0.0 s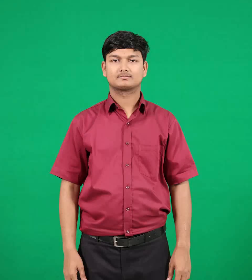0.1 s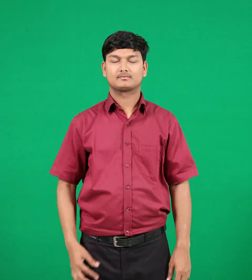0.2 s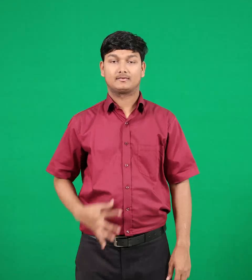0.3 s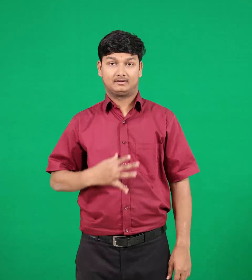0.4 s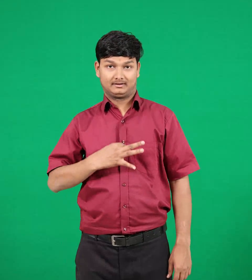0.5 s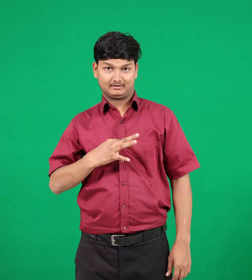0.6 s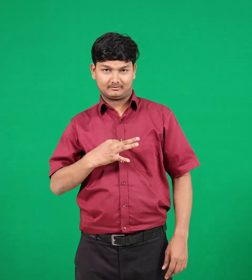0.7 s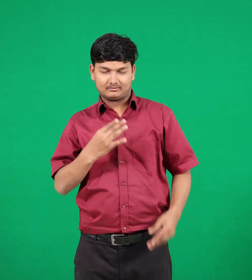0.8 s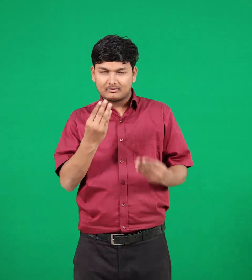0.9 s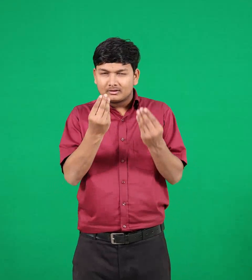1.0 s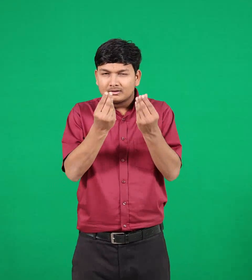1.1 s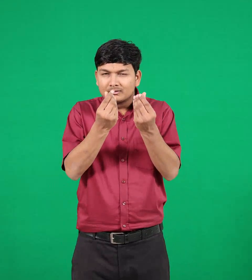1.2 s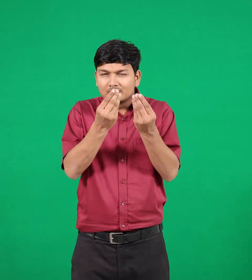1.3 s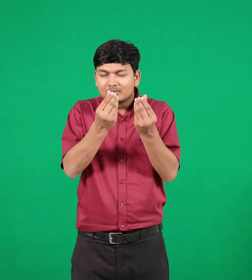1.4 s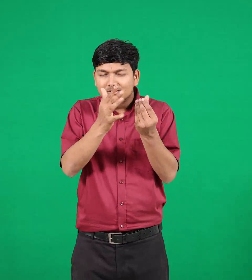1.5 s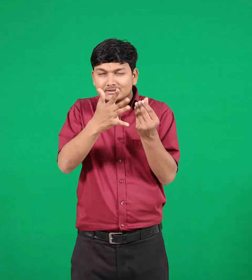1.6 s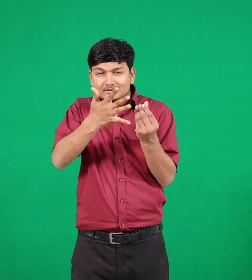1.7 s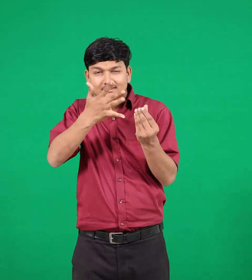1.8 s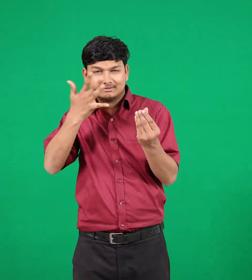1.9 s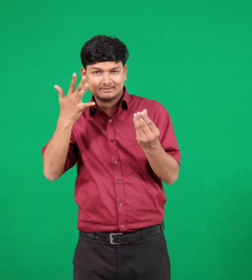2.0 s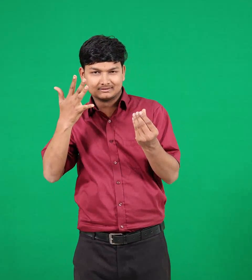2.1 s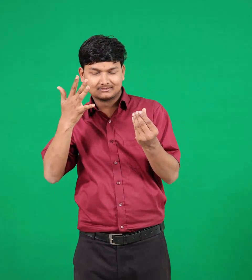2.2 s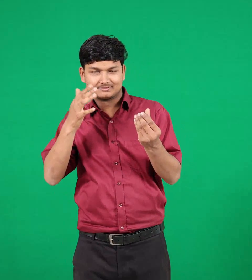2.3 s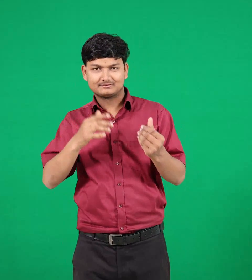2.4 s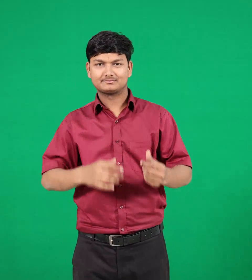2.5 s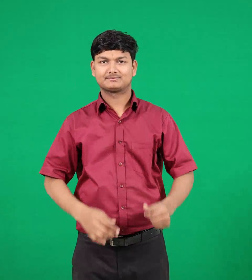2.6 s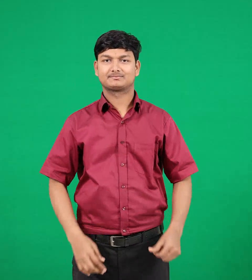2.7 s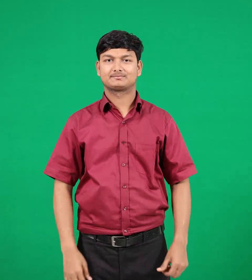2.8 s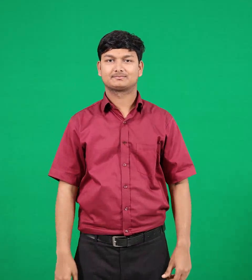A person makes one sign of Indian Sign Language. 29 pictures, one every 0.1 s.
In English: silk
